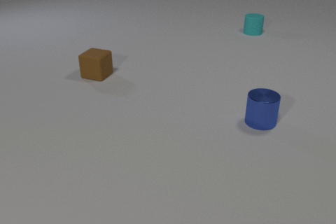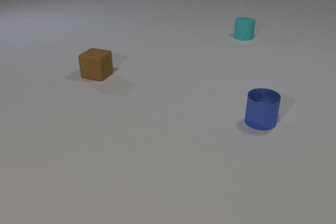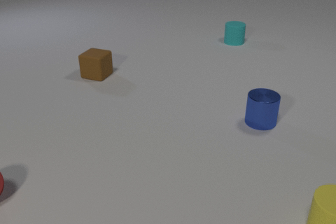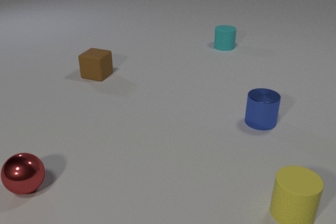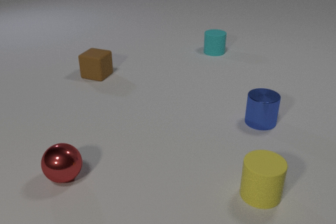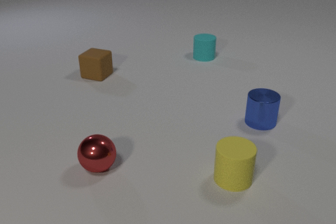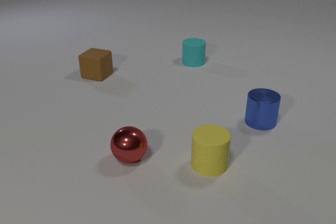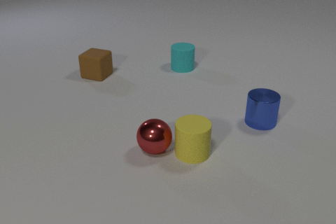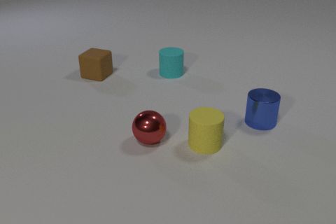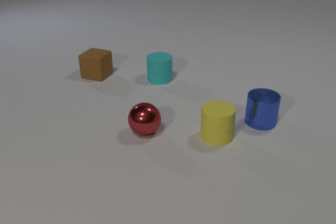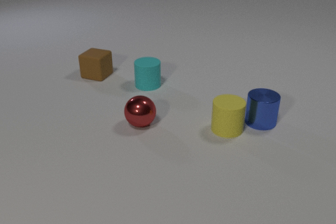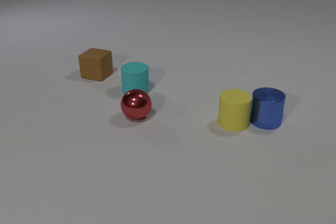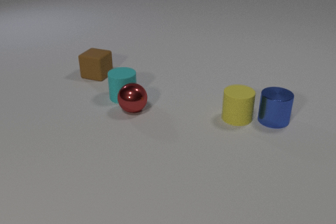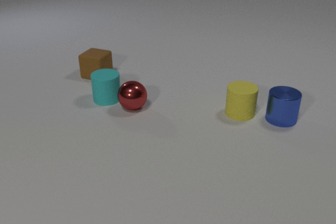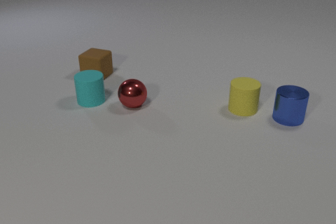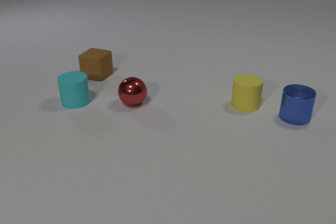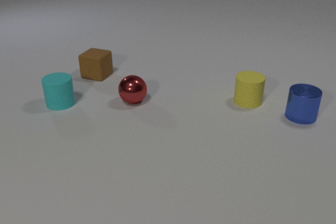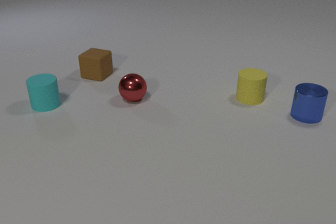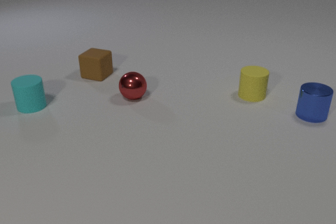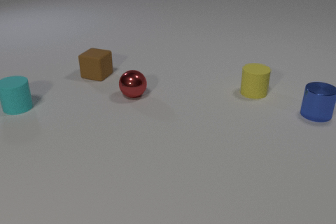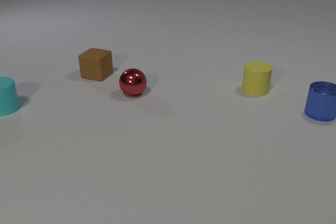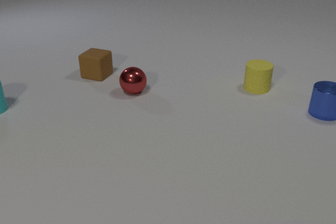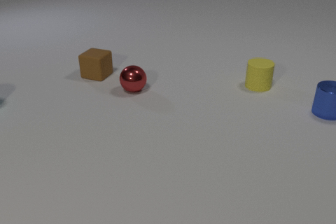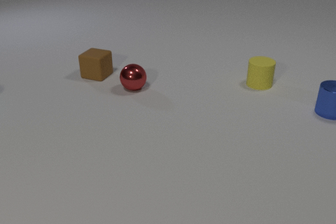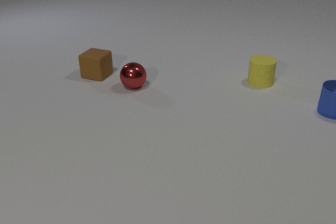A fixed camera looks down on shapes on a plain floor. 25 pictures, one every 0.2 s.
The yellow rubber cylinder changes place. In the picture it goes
away from the camera.
0.0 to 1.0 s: The red metal sphere comes in at the left edge, rolls to the right. The yellow rubber cylinder comes in at the right edge, slides to the left and away from the camera. The cyan rubber cylinder slides toward the camera and to the left.
1.0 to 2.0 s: The red metal sphere rolls away from the camera and to the right. The yellow rubber cylinder slides away from the camera. The cyan rubber cylinder slides toward the camera and to the left. The red metal sphere and the yellow rubber cylinder collide.
2.0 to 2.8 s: The red metal sphere rolls away from the camera. The yellow rubber cylinder slides away from the camera. The cyan rubber cylinder slides to the left and toward the camera. The blue metal cylinder slides to the right and away from the camera. The yellow rubber cylinder and the blue metal cylinder collide. The red metal sphere and the cyan rubber cylinder collide.
2.8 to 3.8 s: The red metal sphere rolls away from the camera. The yellow rubber cylinder slides away from the camera. The cyan rubber cylinder slides to the left. The blue metal cylinder slides to the right and away from the camera.
3.8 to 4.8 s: The red metal sphere rolls away from the camera. The yellow rubber cylinder slides away from the camera. The cyan rubber cylinder slides to the left, leaves at the left edge. The blue metal cylinder slides to the right and away from the camera.
What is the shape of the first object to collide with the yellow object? sphere.
Are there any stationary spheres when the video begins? no.
What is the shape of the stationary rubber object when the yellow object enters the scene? cube.
